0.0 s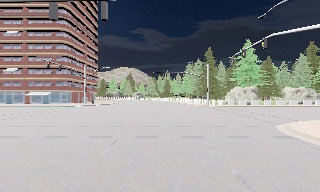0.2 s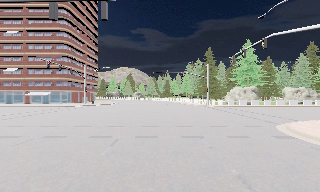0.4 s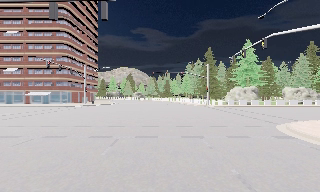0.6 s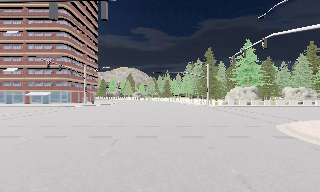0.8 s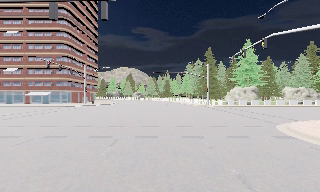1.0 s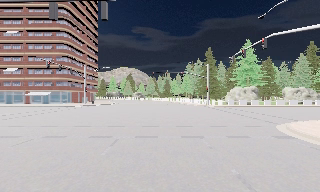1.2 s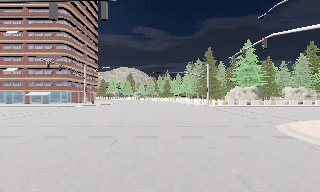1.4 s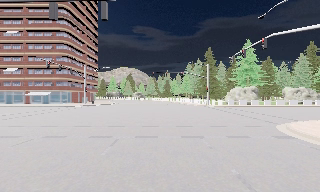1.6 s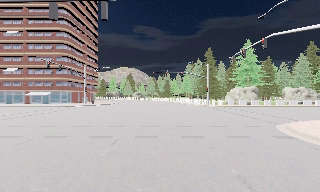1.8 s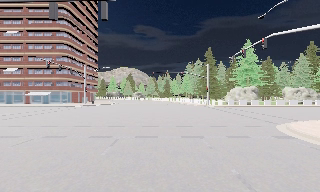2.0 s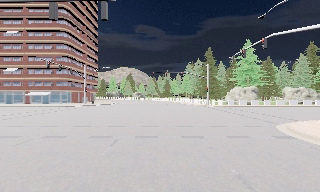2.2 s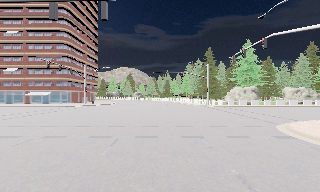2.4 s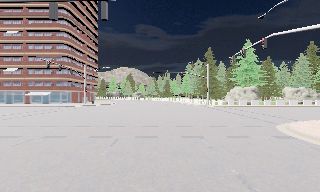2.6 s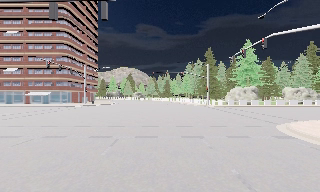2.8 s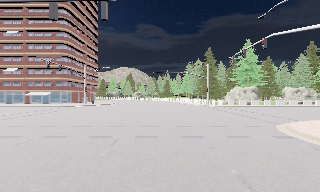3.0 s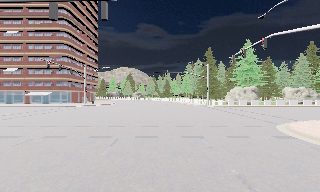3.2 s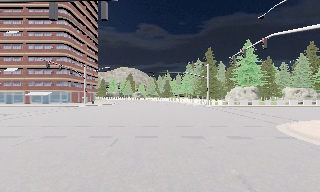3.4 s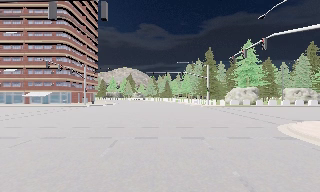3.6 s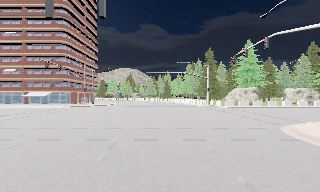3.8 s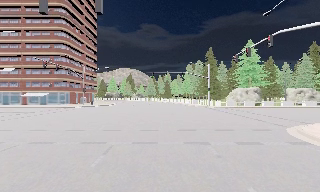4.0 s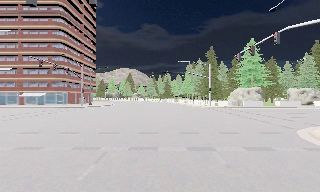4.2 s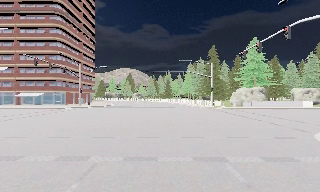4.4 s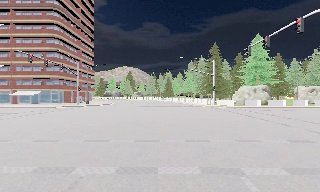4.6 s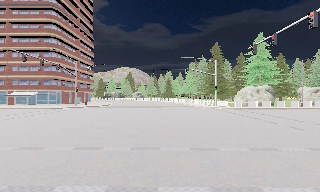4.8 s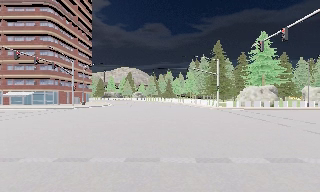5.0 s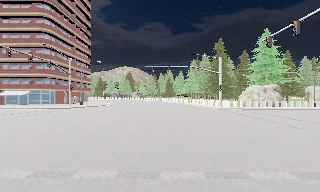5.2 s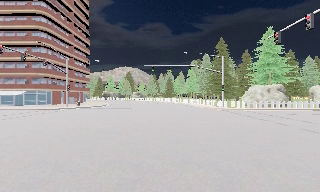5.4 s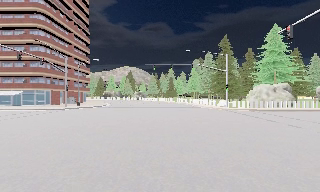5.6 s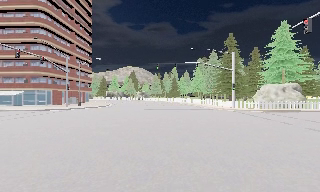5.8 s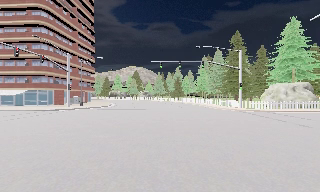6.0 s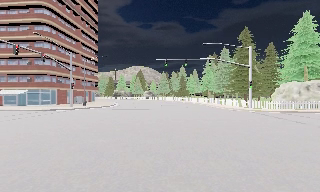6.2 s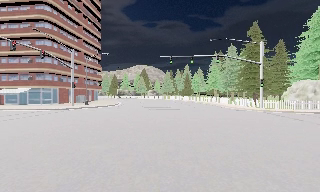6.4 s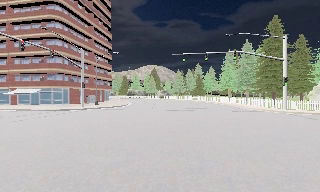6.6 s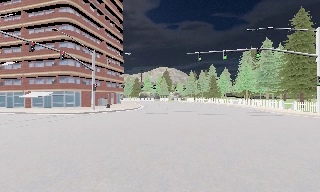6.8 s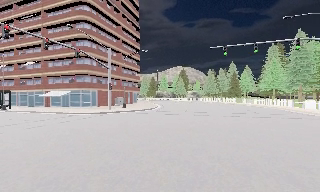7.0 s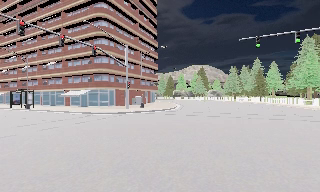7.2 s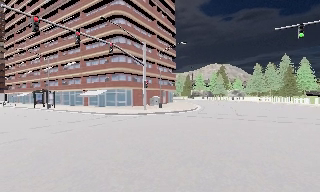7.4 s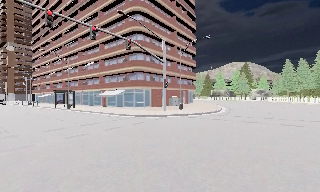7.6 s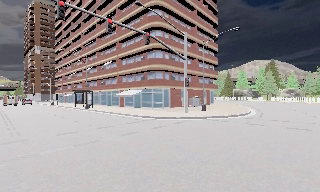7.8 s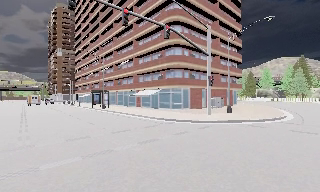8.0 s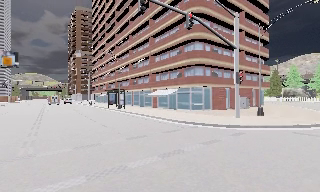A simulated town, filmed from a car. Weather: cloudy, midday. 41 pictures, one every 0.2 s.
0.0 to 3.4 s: The camera keeps its place and its aim.
3.4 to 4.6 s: The camera travels forward, about 4 m, so what stands in front looms larger. It gains speed.
4.6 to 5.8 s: The camera travels forward, about 5 m, so what stands in front looms larger.
5.8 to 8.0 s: The camera swings to its left by about 50 degrees, and the scene slides to the right. It travels forward, about 14 m.
The film runs forward here.
